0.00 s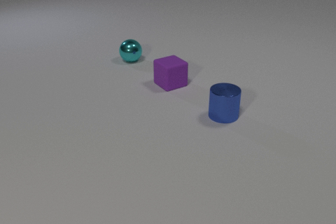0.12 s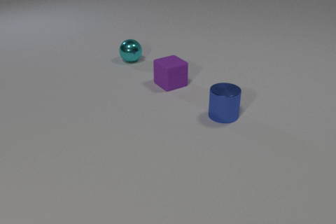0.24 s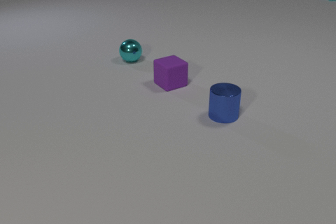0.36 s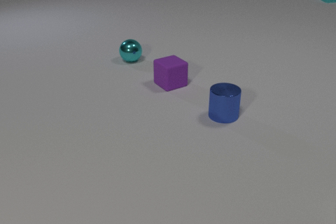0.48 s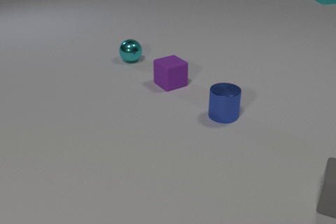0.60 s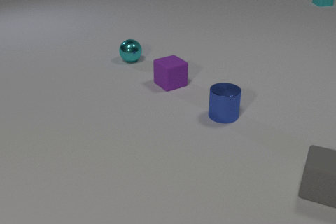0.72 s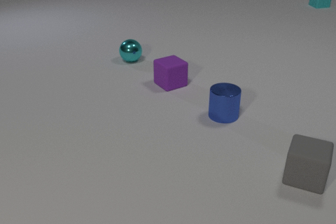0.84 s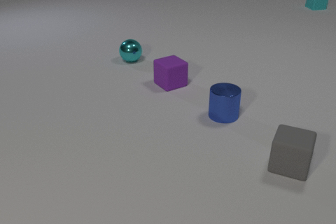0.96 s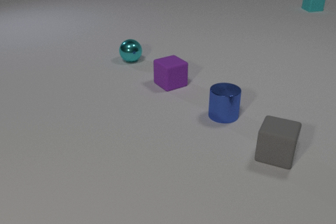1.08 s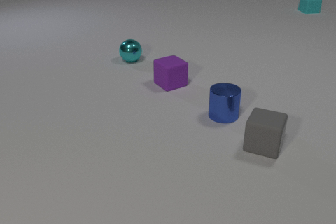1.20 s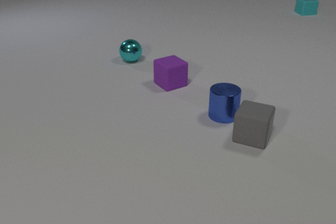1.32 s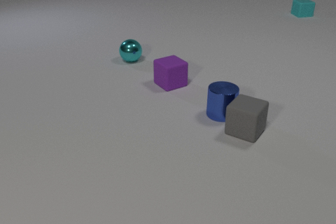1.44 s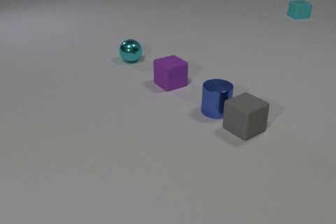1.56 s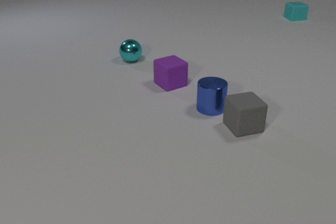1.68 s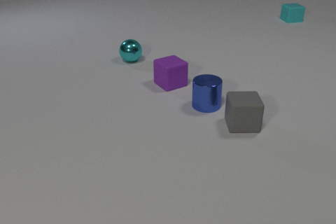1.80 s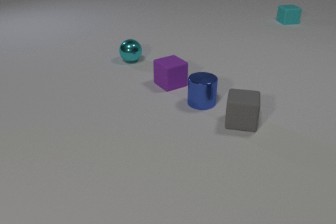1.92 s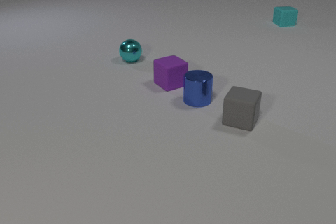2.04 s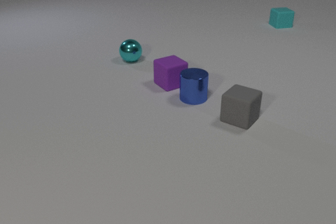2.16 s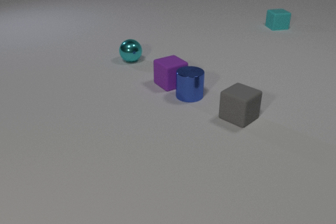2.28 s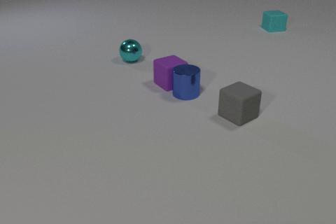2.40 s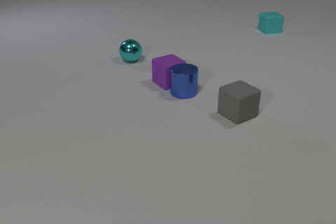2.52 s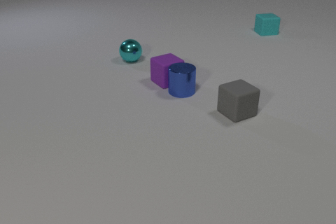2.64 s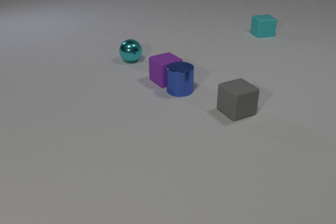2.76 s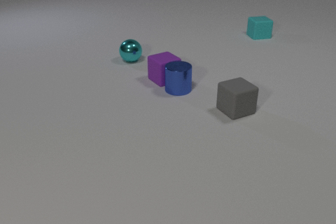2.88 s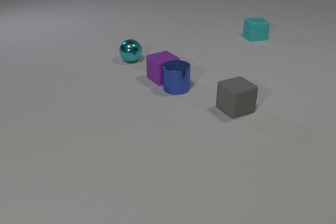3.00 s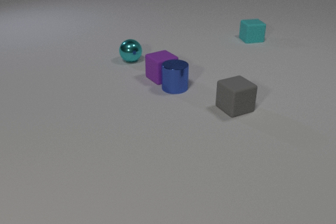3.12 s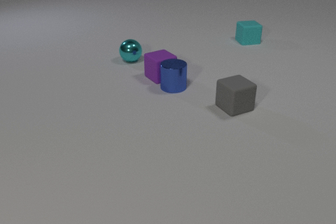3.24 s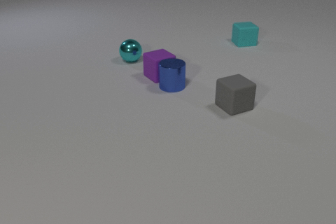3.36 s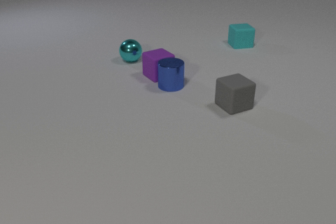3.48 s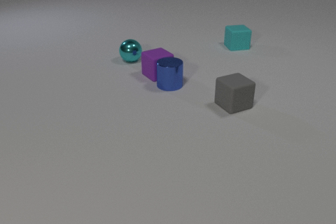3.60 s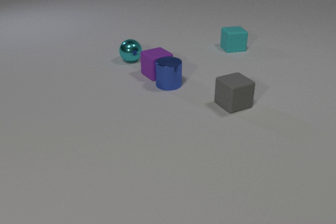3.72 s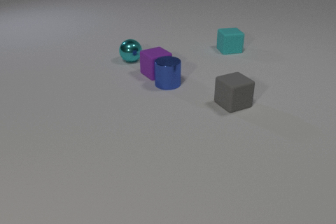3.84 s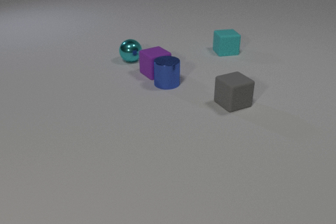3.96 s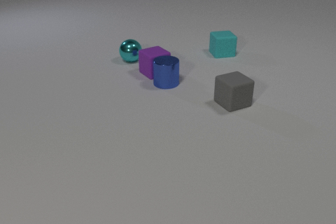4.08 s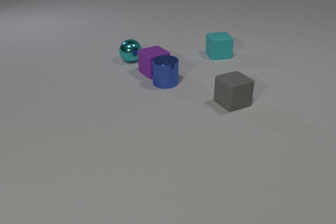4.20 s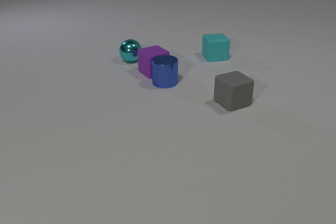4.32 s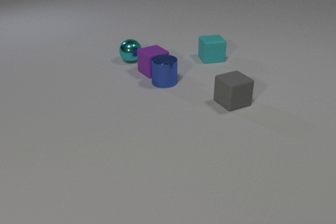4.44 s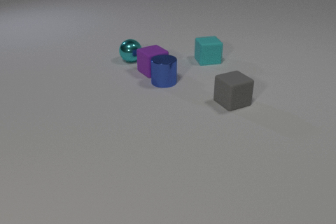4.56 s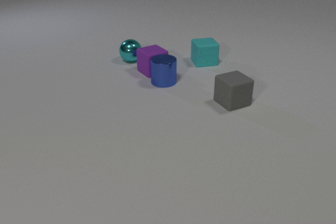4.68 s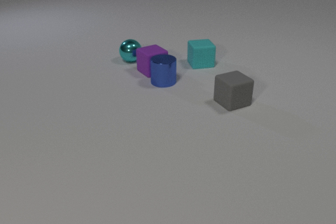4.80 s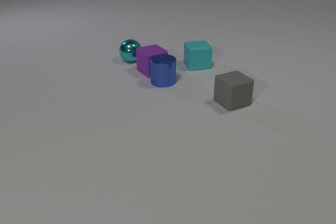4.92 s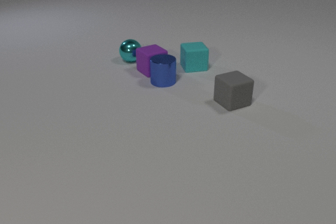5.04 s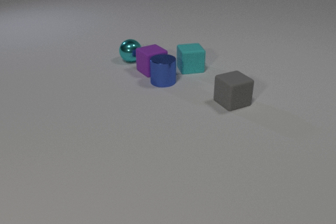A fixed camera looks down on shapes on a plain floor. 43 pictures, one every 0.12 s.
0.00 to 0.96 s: The gray rubber cube comes in at the right edge, slides to the left and away from the camera. The cyan rubber cube slides toward the camera.
0.96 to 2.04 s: The gray rubber cube slides away from the camera and to the left, spins clockwise seen from above by about 105 degrees, its near face sliding to the left. The blue metal cylinder slides away from the camera and to the left. The cyan rubber cube slides toward the camera and to the left. The gray rubber cube and the blue metal cylinder collide.
2.04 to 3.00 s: The gray rubber cube slides away from the camera, spins so that its near face slides to the left, clockwise seen from above. The blue metal cylinder slides away from the camera and to the left. The purple rubber cube slides away from the camera and to the left. The cyan rubber cube slides toward the camera and to the left. The blue metal cylinder and the purple rubber cube collide.
3.00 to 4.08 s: The gray rubber cube slides away from the camera. The blue metal cylinder slides away from the camera and to the left. The purple rubber cube slides away from the camera and to the left. The cyan rubber cube slides toward the camera and to the left.
4.08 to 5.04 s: The cyan rubber cube slides toward the camera and to the left.
What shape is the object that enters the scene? cube.
What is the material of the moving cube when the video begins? rubber.
What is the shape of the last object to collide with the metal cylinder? cube.
